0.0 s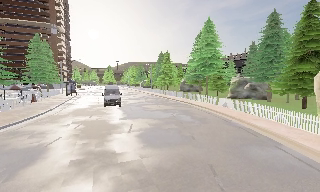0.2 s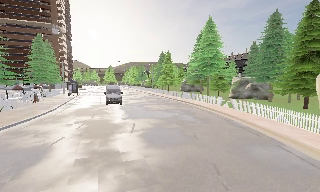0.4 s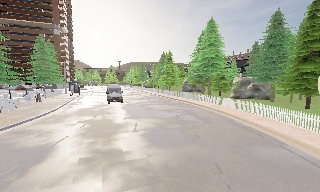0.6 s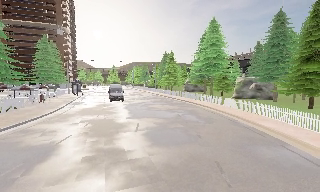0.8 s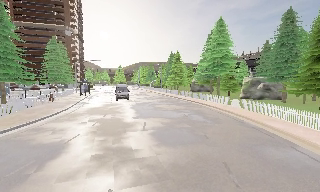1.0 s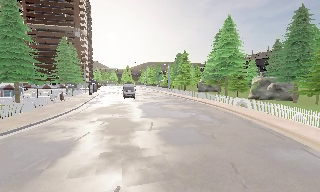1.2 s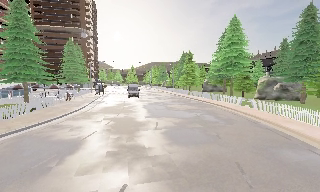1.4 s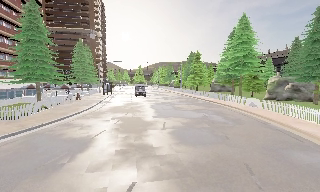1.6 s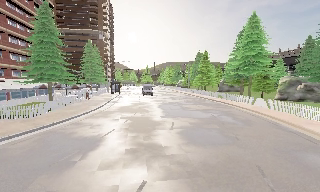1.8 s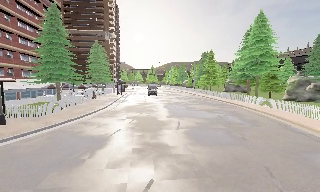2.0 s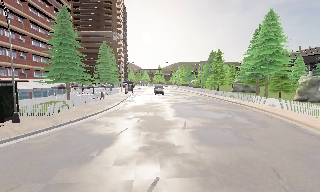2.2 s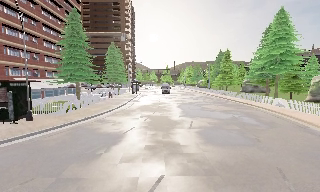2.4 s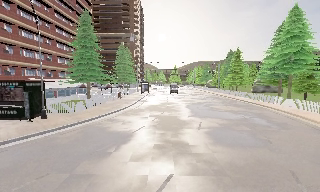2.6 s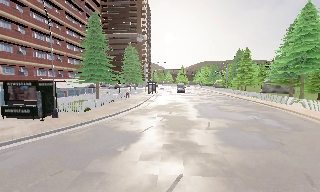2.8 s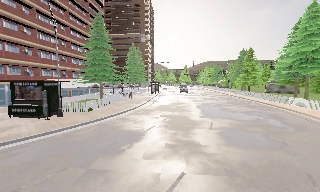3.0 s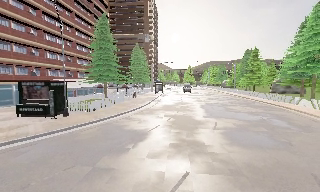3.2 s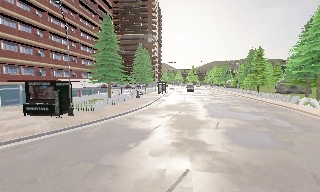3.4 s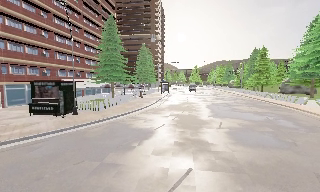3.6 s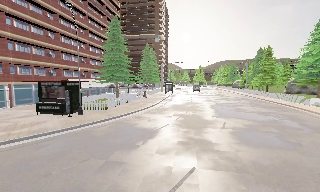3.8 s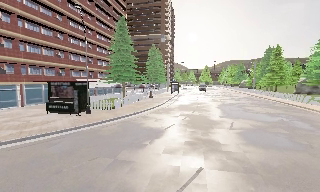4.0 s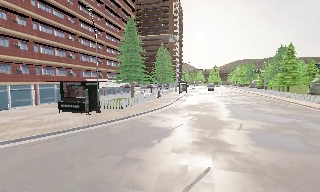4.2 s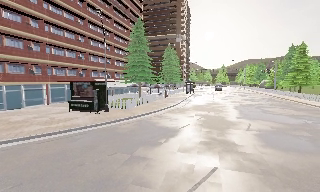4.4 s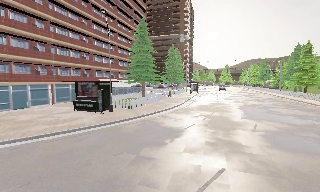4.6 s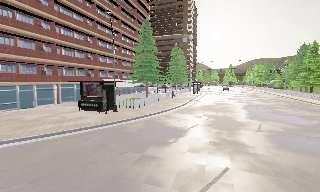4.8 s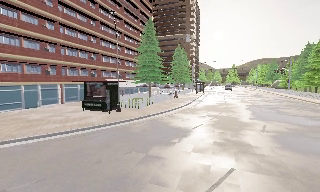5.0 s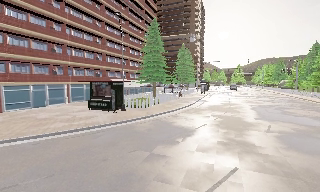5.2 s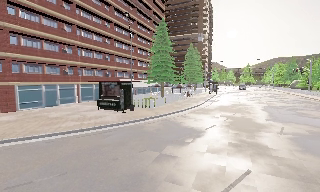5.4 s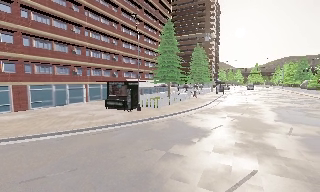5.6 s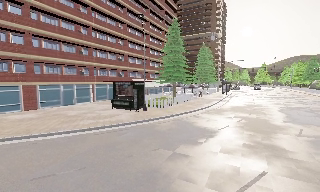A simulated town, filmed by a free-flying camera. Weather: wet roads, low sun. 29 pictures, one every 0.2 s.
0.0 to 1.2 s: The camera shifts only a little, or ends up much as it began.
1.2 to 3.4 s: The camera pans to its left, which is counterclockwise from overhead, by about 20 degrees. It travels backward, about 1 m, so what stands in front gets smaller.
3.4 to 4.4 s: The camera shifts only a little, or ends up much as it began.
4.4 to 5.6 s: The camera swings to its left by about 10 degrees, and the scene slides to the right.
The film runs backward here.
